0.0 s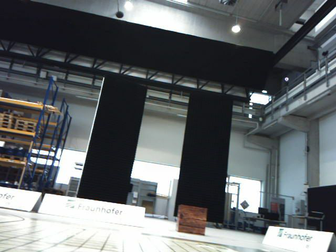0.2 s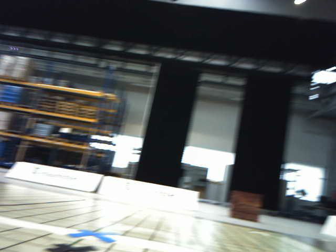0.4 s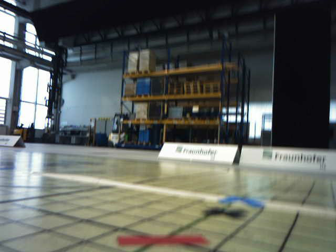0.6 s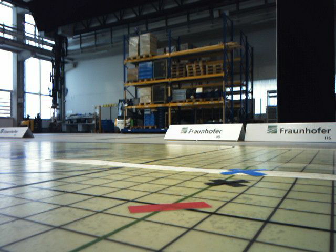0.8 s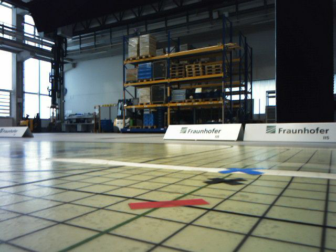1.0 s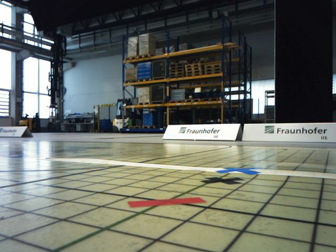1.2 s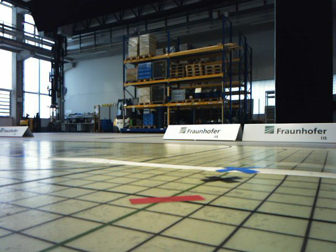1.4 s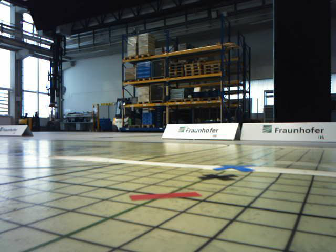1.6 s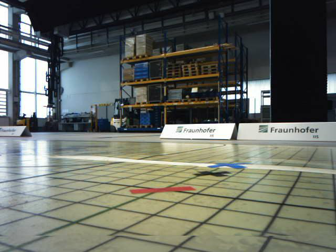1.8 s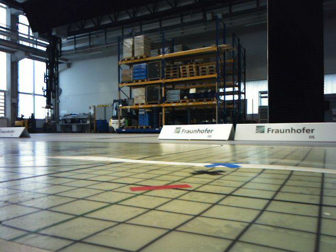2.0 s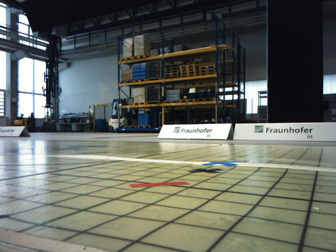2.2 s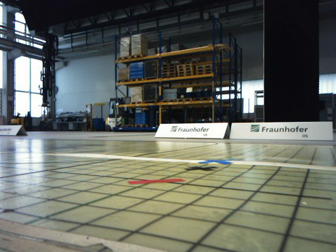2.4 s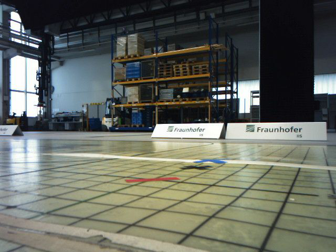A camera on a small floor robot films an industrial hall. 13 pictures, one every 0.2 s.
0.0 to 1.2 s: The camera swings to its left by about 40 degrees, and the scene slides to the right. It travels backward, about 0.2 m.
1.2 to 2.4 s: The camera travels backward, about 0.2 m, so what stands in front gets smaller.
The film runs backward here.
